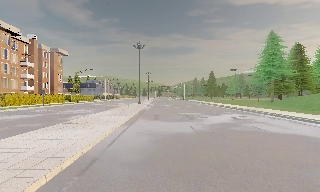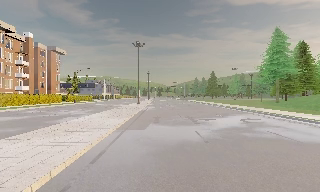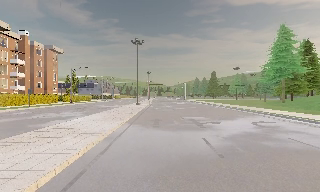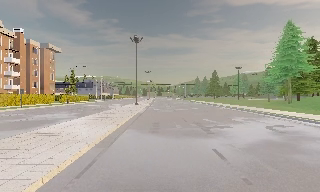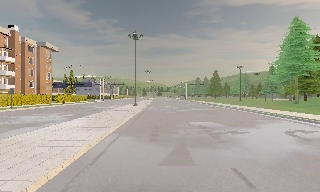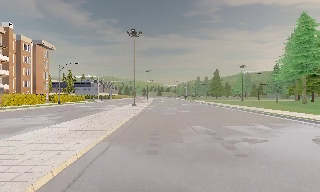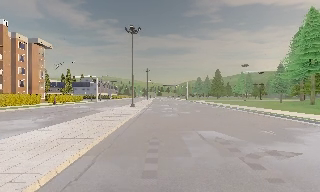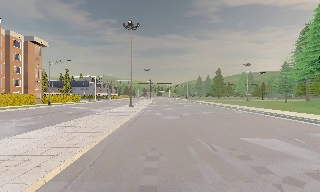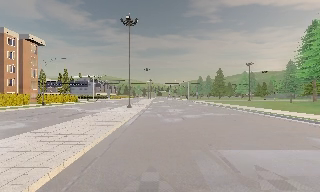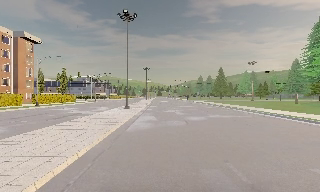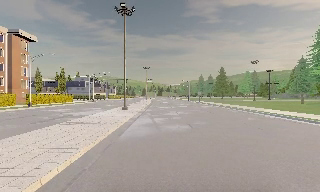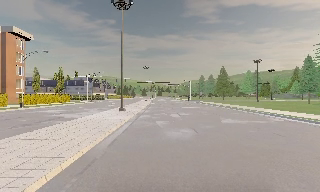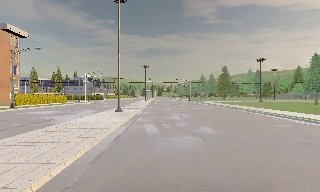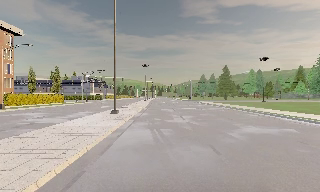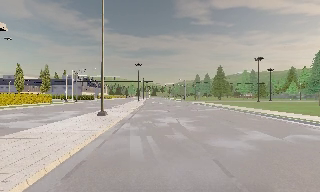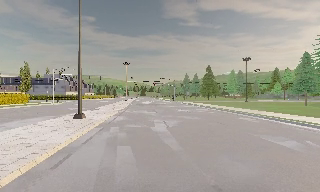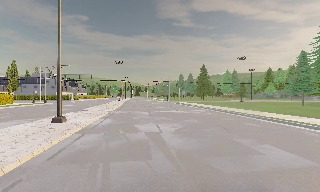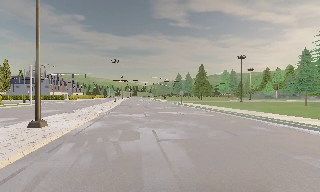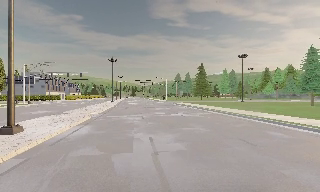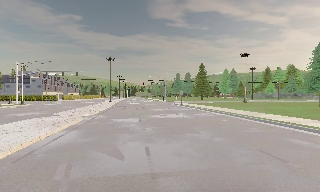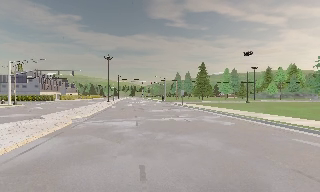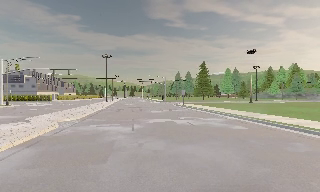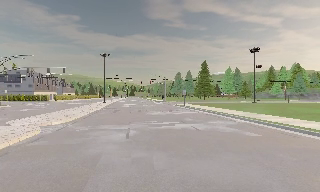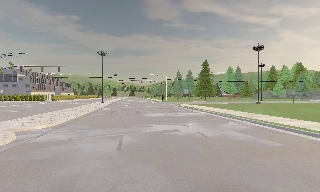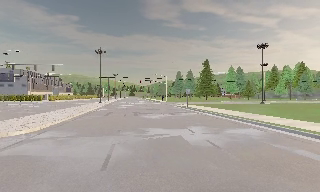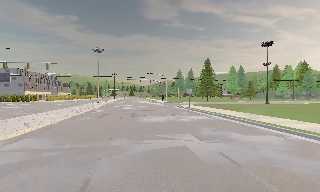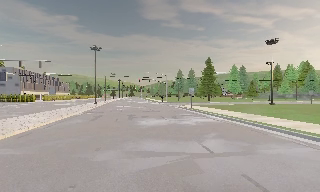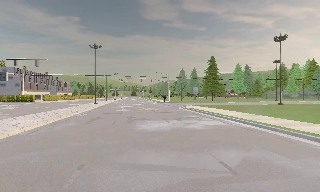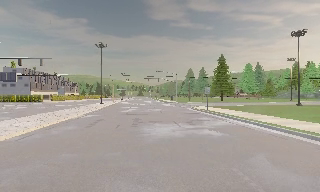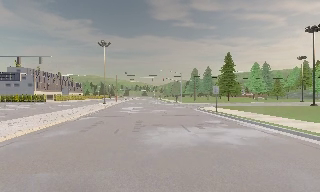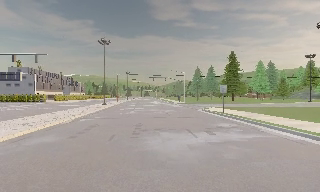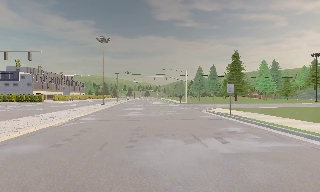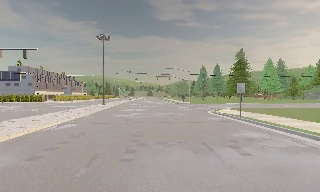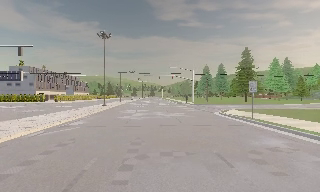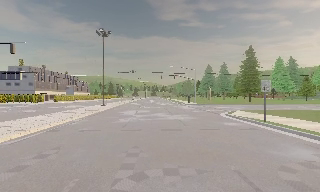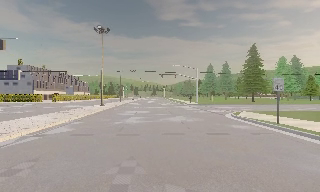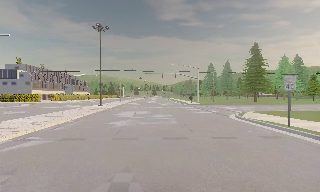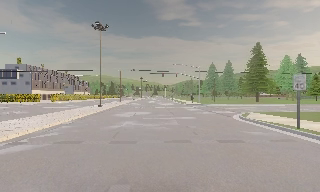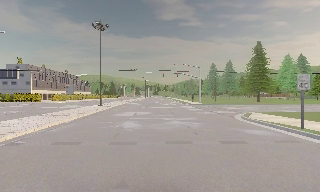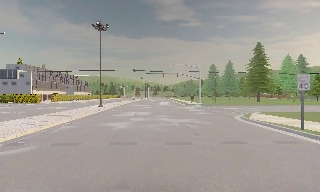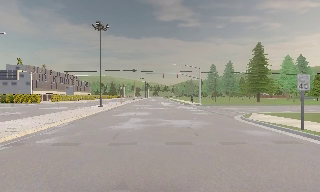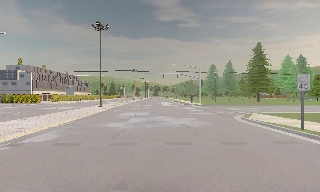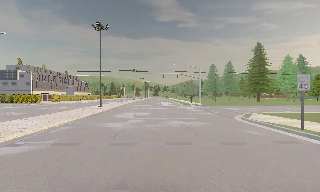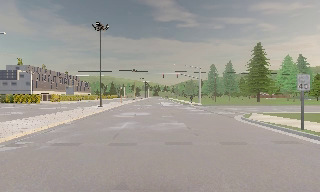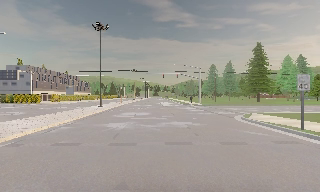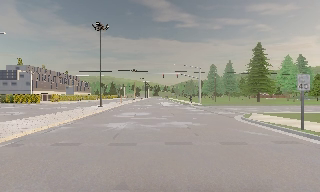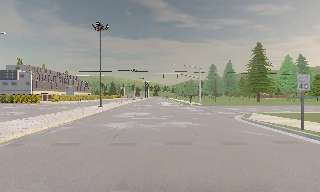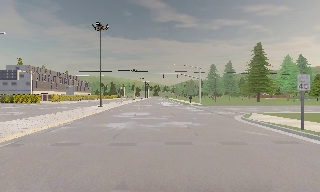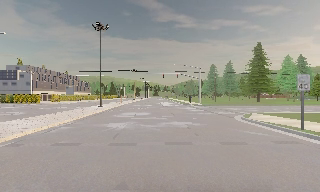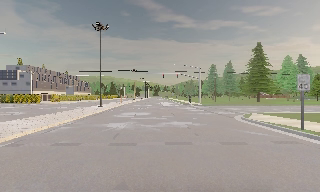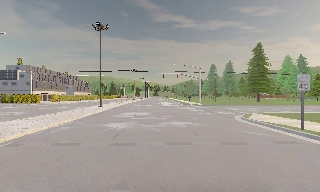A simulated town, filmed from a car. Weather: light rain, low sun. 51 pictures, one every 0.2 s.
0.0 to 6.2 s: The camera travels forward, about 40 m, so what stands in front looms larger.
6.2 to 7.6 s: The camera travels forward, about 6 m, so what stands in front looms larger. It loses speed.
7.6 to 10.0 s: The camera keeps its place and its aim.
The film runs forward here.
